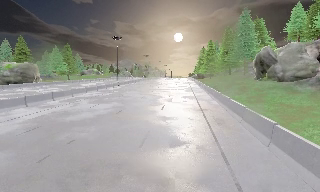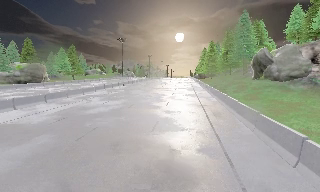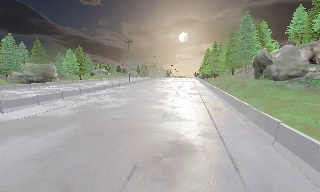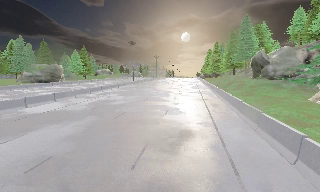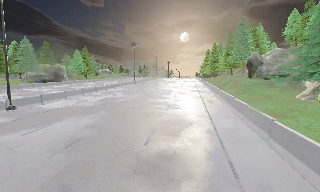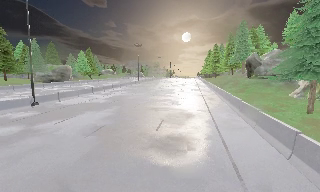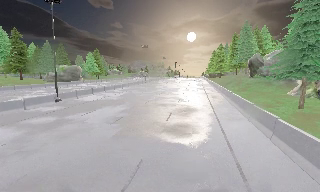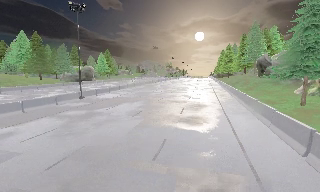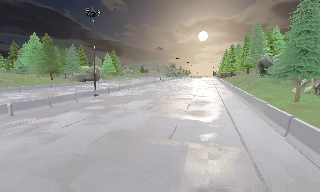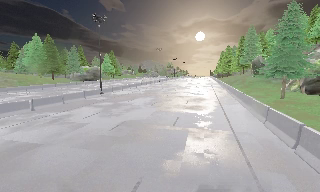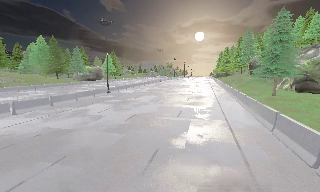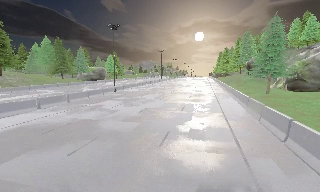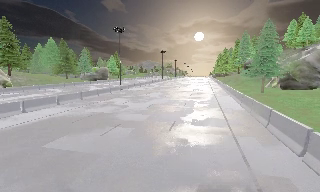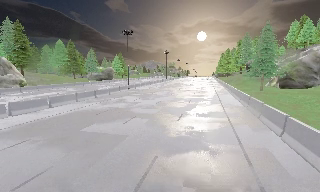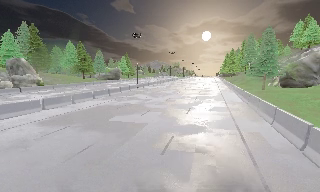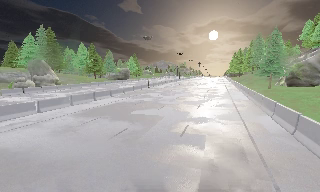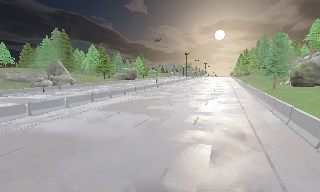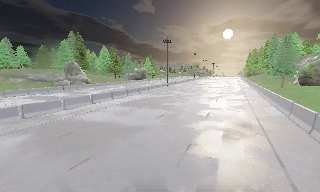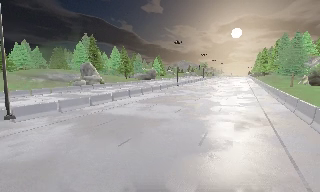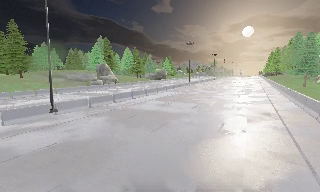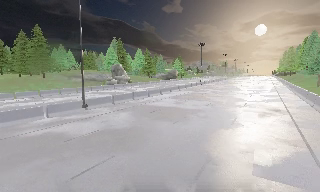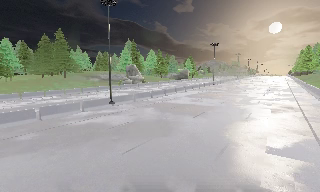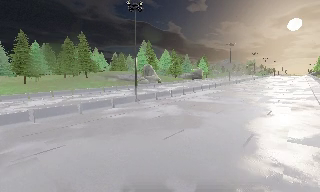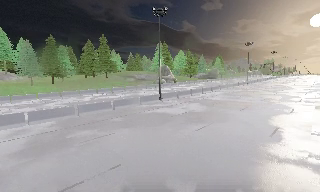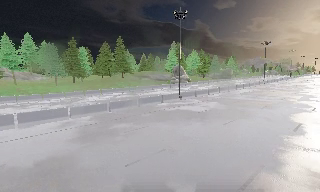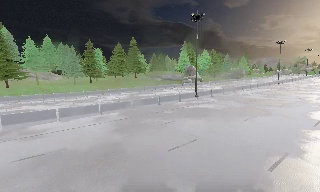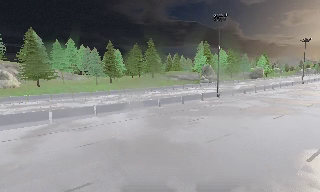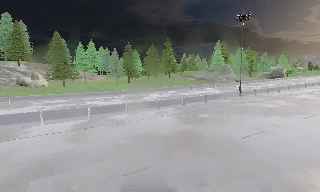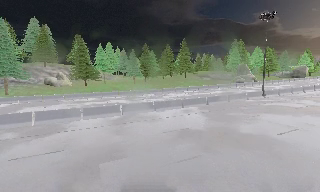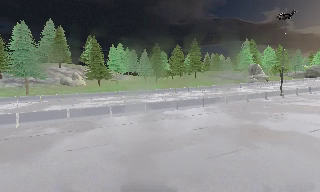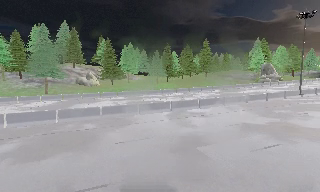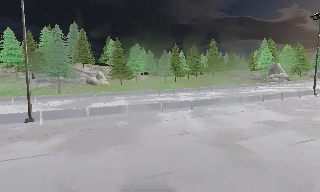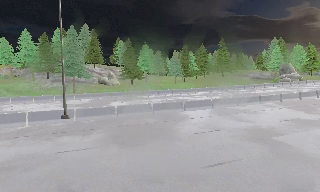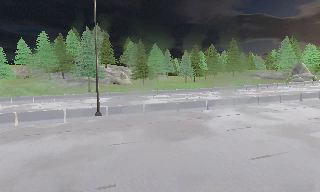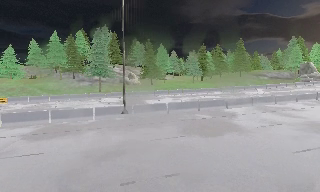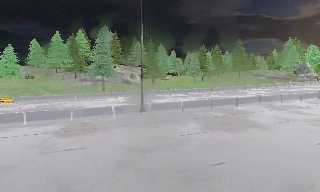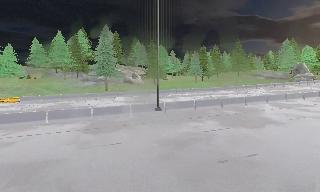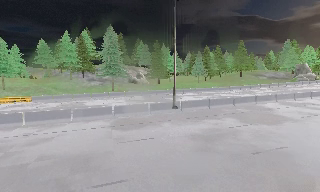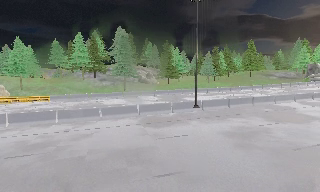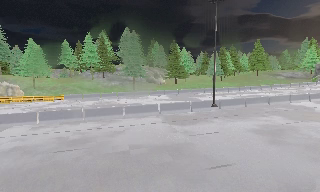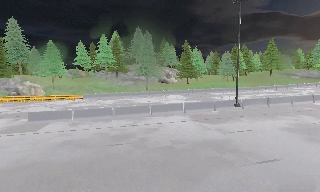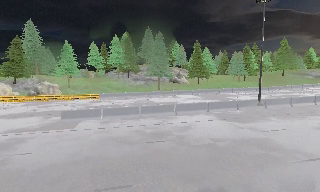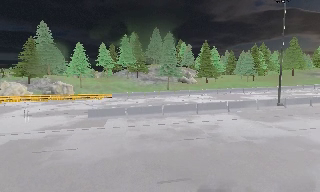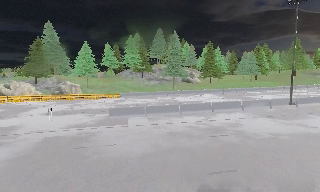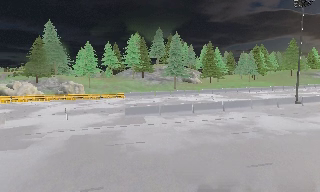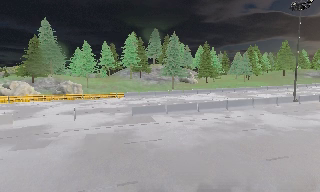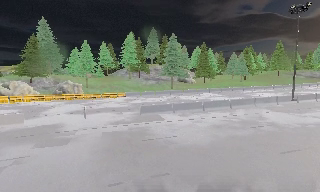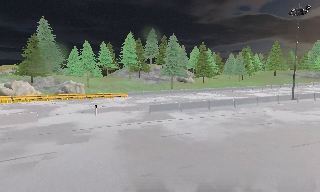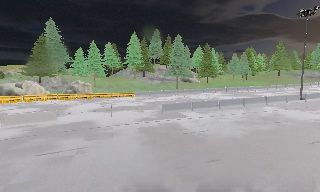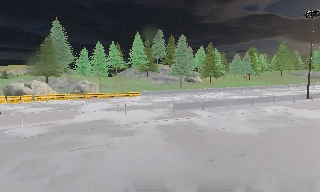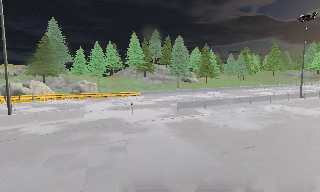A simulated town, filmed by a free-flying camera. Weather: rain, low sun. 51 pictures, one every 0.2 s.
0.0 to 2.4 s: The camera travels backward, about 25 m, so what stands in front gets smaller.
2.4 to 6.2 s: The camera pans to its left, which is counterclockwise from overhead, by about 55 degrees. It travels backward and to its left, about 35 m.
6.2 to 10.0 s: The camera travels to its left, about 35 m, so close, fixed things drift to the right. It loses speed.
The film runs backward here.
